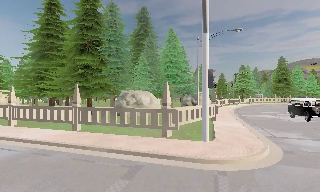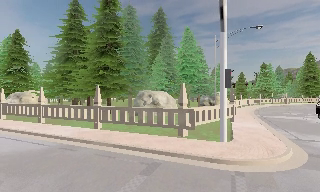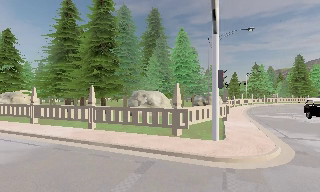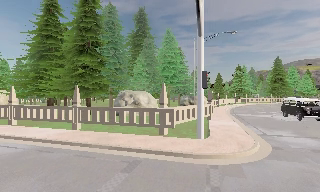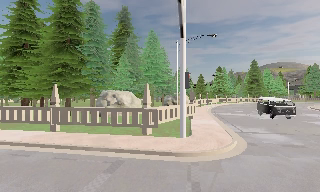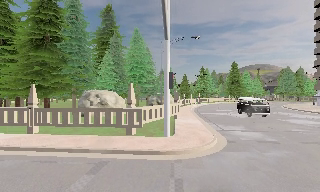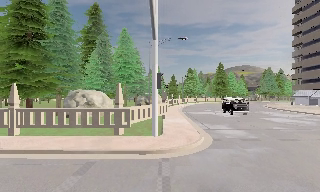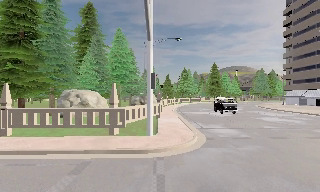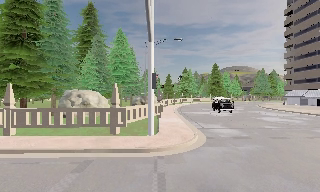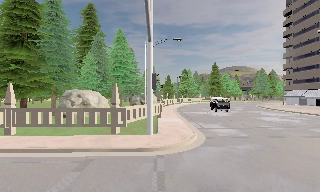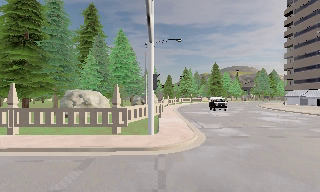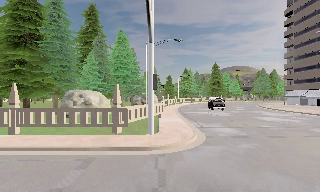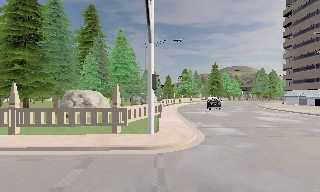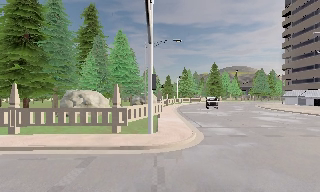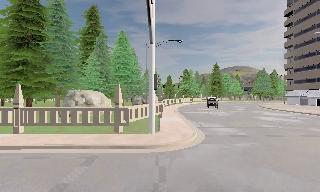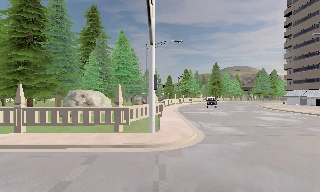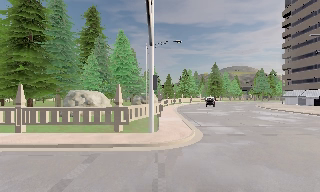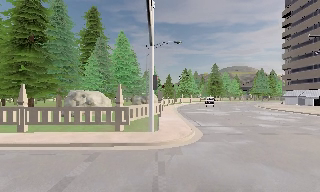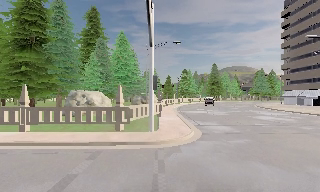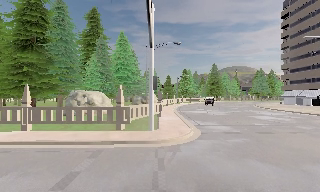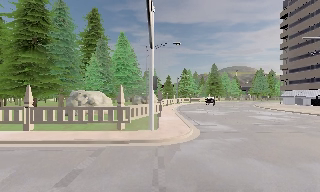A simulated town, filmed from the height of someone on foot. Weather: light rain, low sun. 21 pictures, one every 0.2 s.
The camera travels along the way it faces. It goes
backward.
0.0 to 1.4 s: The camera swings to its right by about 20 degrees, and the scene slides to the left. It travels backward, about 1 m, so what stands in front gets smaller.
1.4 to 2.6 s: The camera shifts only a little, or ends up much as it began.
2.6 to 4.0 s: The camera travels backward, about 1 m, so what stands in front gets smaller.
The film runs backward here.
